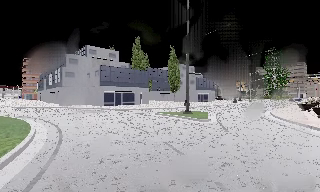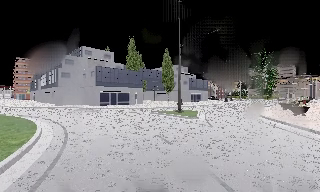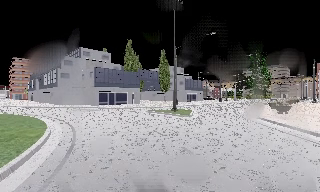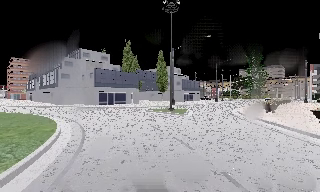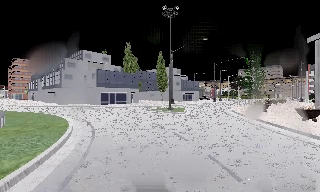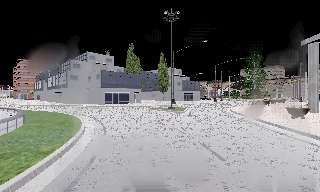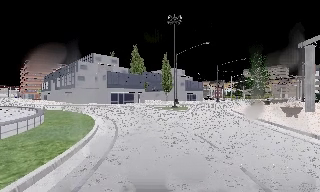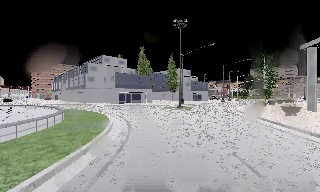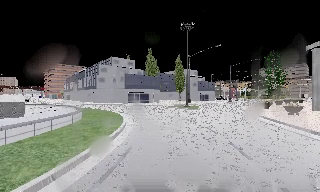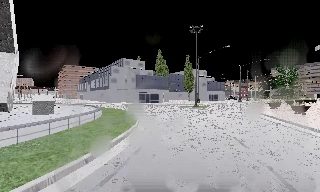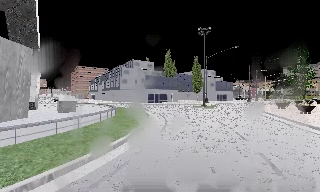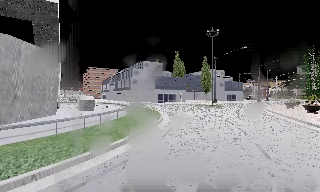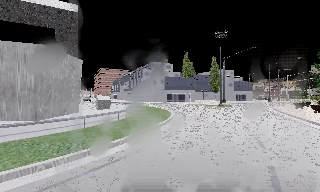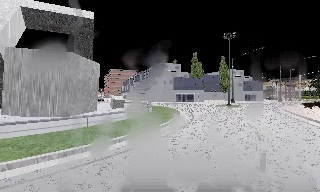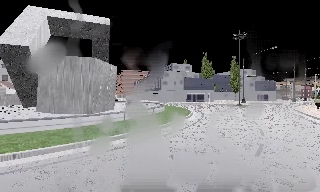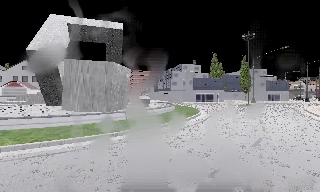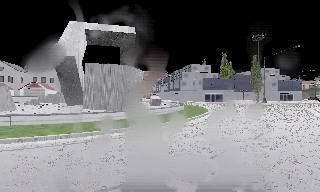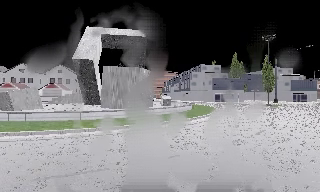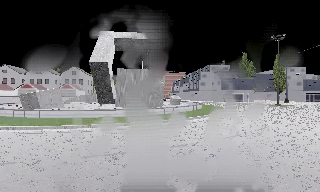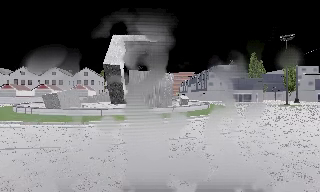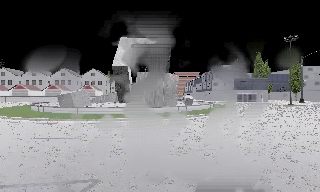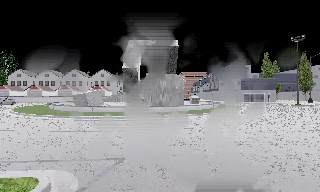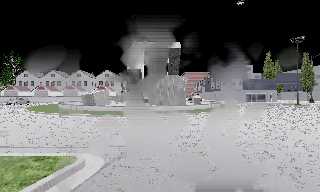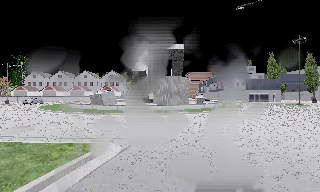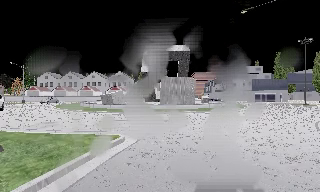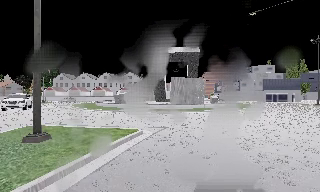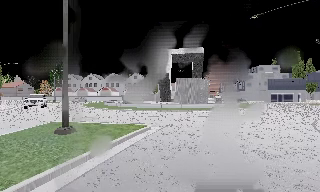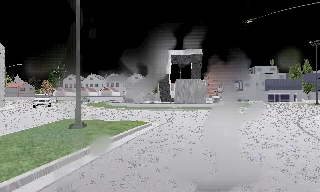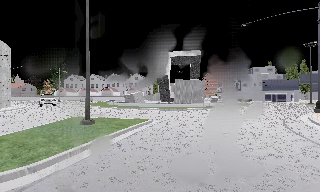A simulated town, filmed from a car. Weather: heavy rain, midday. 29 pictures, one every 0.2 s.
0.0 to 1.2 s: The camera travels backward, about 6 m, so what stands in front gets smaller.
1.2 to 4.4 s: The scene slides to the right, as the camera pans about 45 degrees to its left. It travels backward, about 17 m.
4.4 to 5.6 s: The camera travels backward, about 7 m, so what stands in front gets smaller.
The film runs backward here.
